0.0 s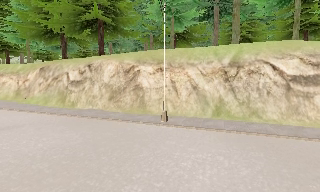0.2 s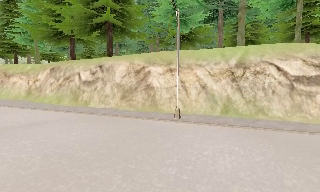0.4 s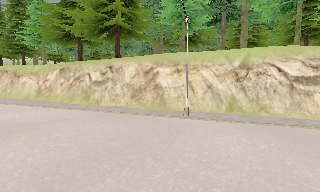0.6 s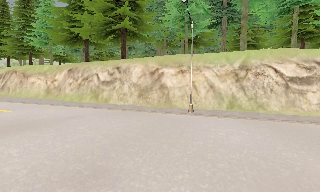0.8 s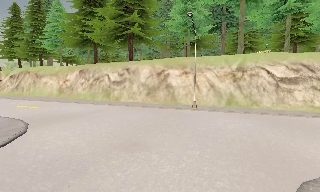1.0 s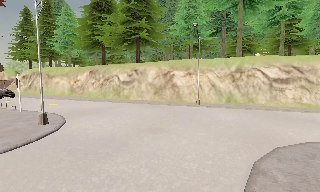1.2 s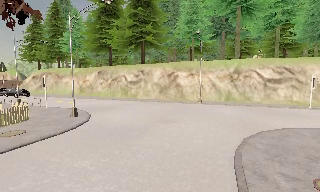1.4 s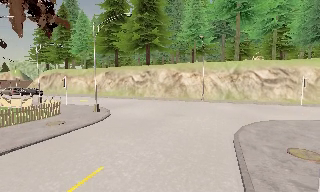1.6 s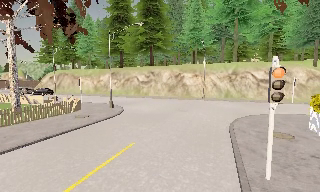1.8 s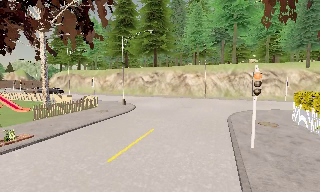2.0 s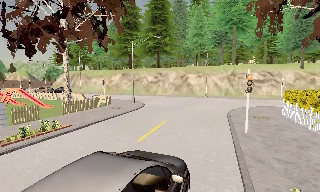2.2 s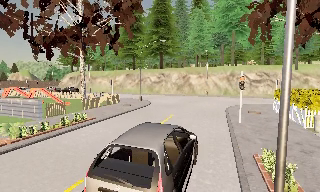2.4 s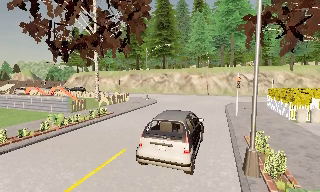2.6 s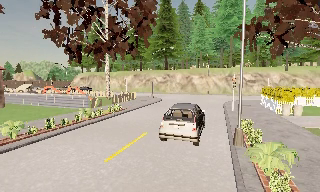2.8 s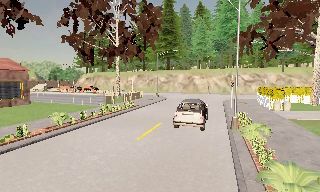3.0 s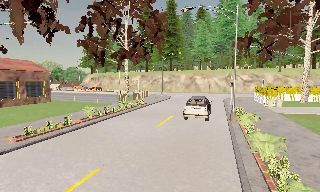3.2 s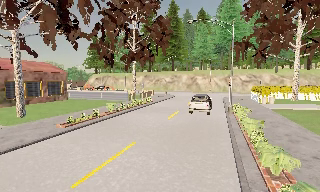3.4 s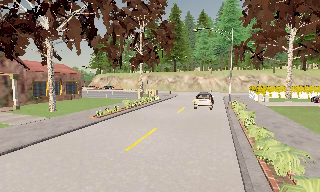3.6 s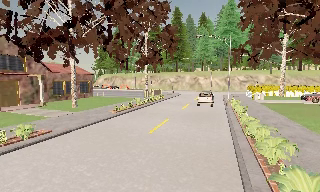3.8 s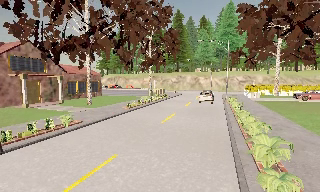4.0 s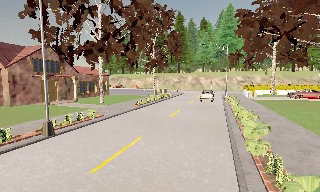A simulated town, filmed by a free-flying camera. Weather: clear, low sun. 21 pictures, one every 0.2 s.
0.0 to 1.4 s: The camera travels backward and to its left, about 13 m, so what stands in front gets smaller. It gains speed.
1.4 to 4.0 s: The camera travels backward, about 30 m, so what stands in front gets smaller.
The film runs backward here.
